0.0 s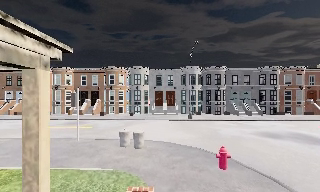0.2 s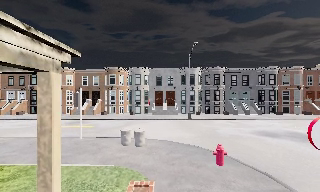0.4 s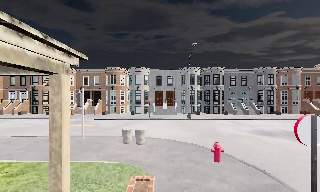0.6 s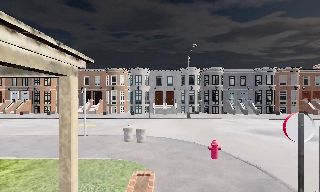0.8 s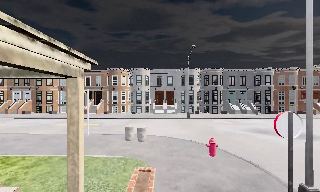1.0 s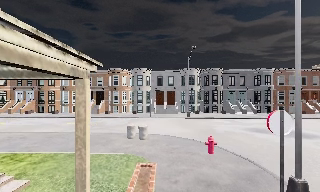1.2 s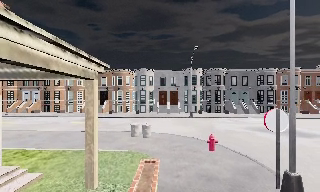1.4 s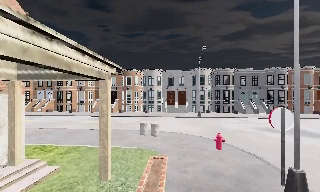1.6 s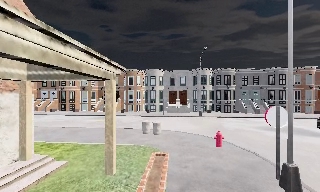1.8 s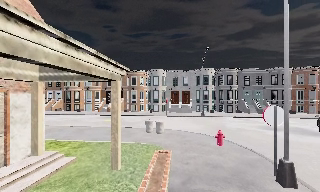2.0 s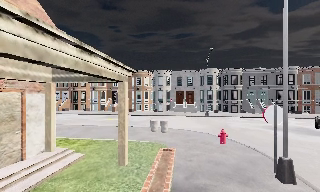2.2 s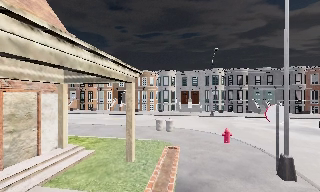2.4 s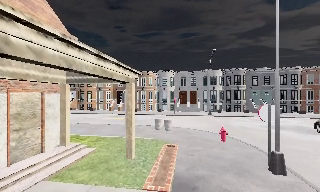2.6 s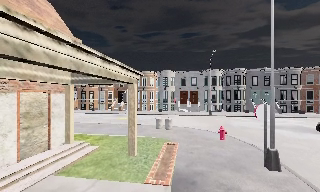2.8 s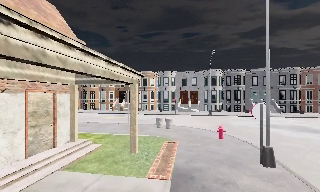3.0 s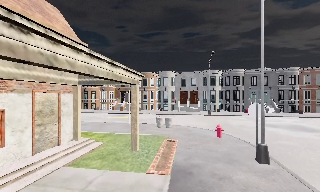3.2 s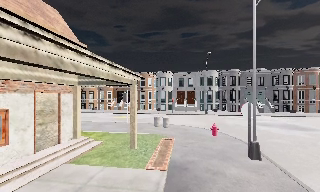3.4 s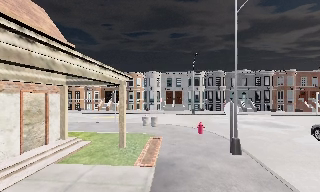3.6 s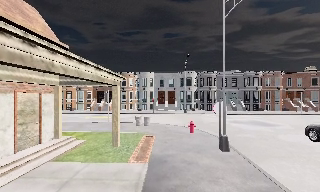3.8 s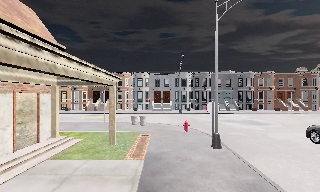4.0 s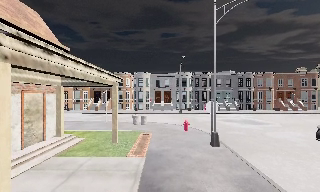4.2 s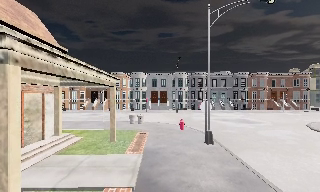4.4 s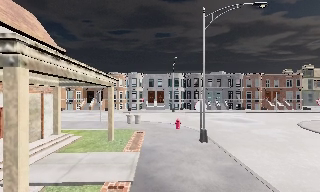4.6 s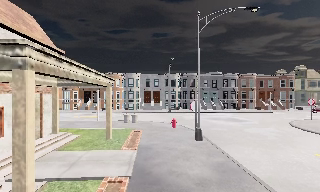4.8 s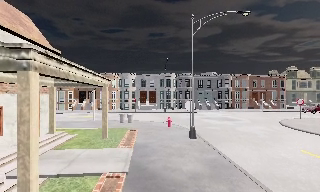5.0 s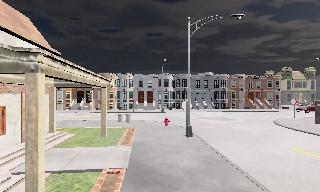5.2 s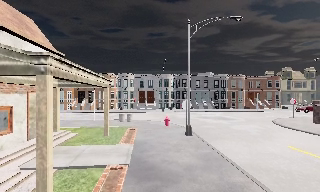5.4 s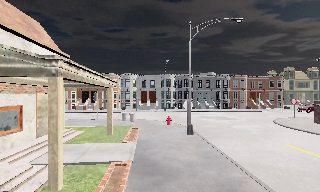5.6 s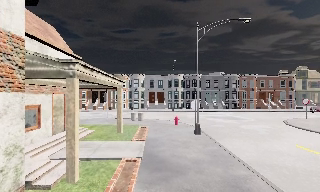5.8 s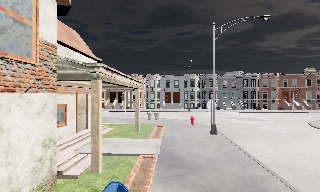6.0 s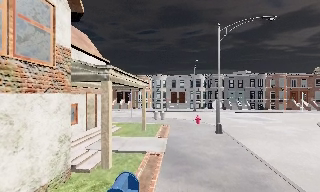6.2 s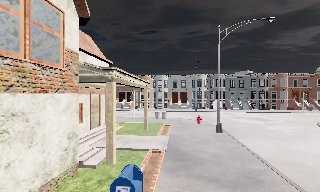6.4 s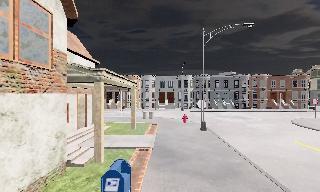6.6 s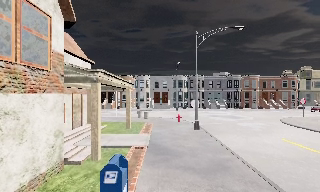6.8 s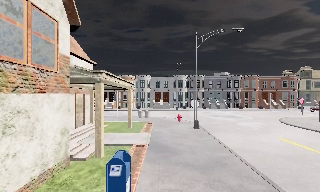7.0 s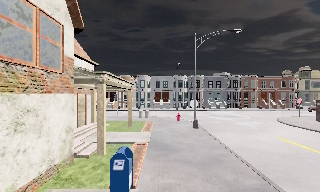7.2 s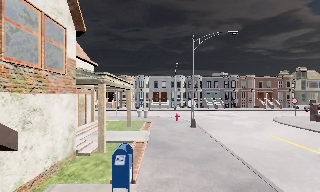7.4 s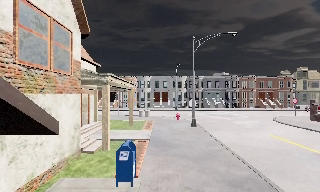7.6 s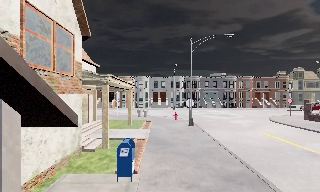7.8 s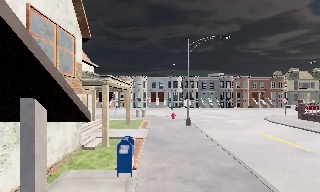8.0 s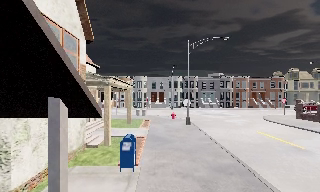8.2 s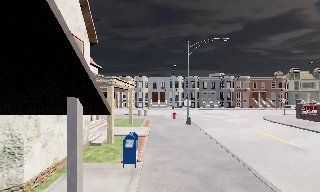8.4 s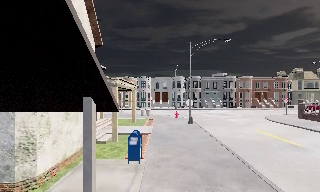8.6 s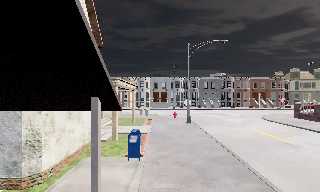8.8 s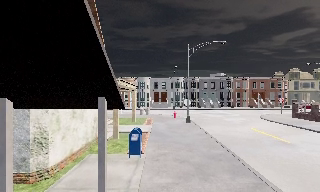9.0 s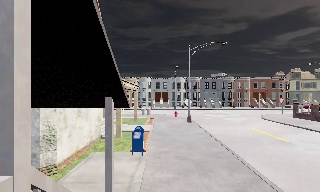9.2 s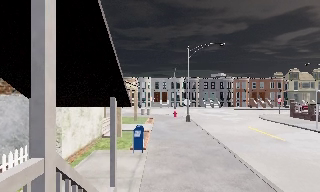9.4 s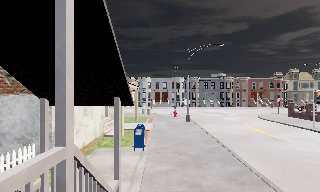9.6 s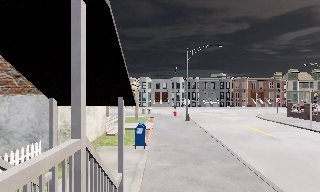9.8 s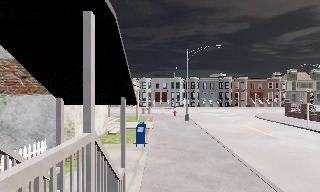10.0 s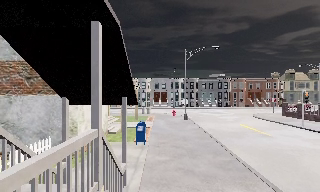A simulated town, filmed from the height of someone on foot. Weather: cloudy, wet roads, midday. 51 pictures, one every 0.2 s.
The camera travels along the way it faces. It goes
backward.
0.0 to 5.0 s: The camera travels backward, about 8 m, so what stands in front gets smaller.
5.0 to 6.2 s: The scene slides to the right, as the camera pans about 10 degrees to its left. It travels backward, about 1.5 m, so what stands in front gets smaller.
6.2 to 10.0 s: The camera travels backward, about 5 m, so what stands in front gets smaller.
The film runs backward here.
